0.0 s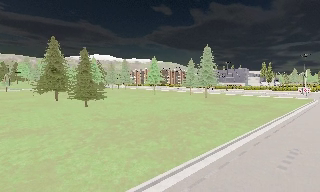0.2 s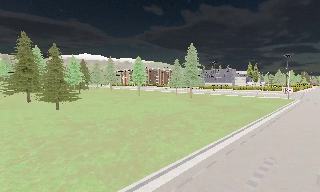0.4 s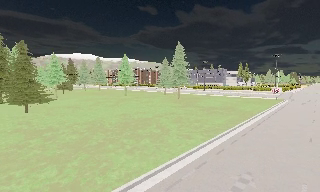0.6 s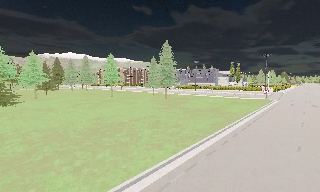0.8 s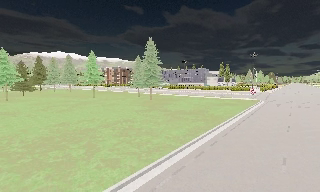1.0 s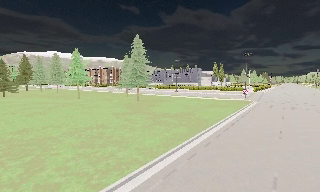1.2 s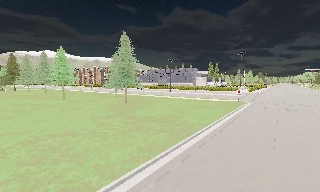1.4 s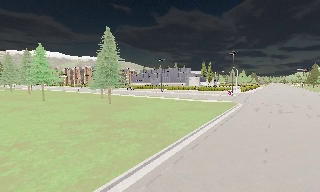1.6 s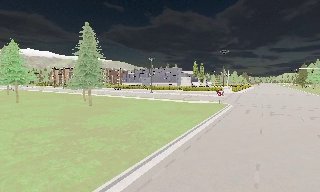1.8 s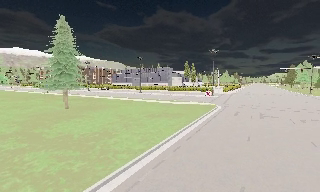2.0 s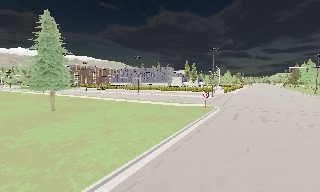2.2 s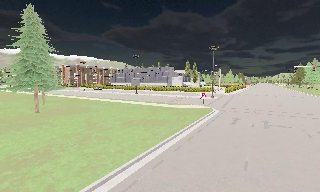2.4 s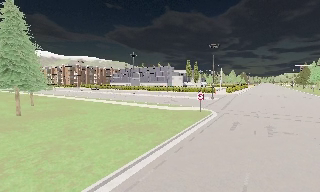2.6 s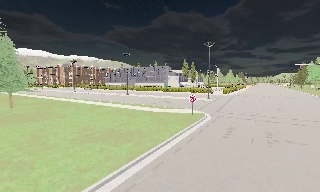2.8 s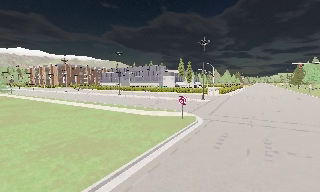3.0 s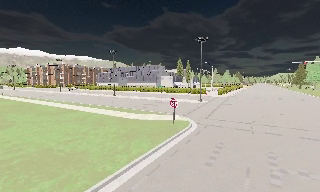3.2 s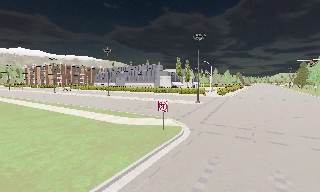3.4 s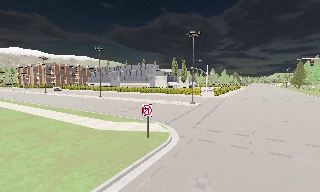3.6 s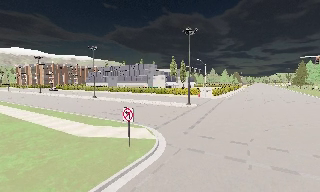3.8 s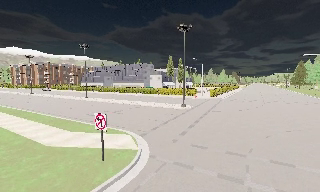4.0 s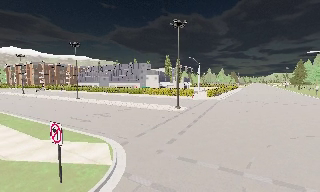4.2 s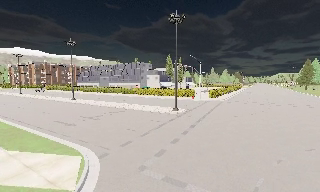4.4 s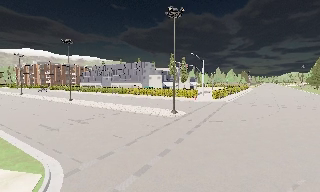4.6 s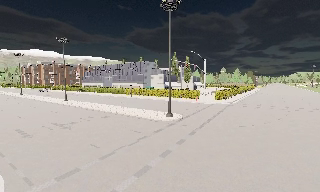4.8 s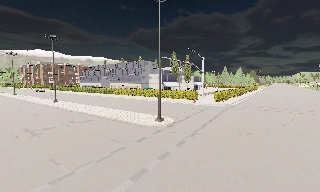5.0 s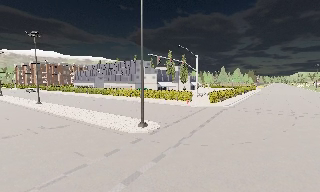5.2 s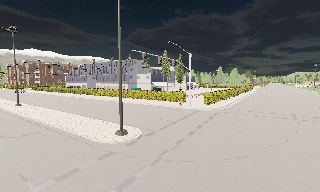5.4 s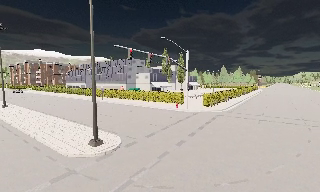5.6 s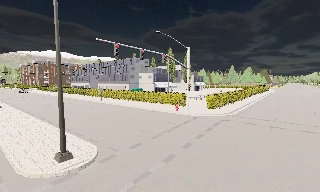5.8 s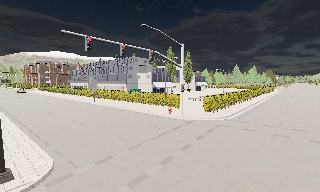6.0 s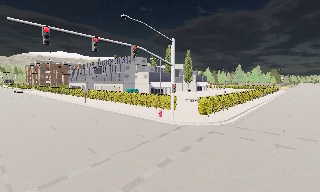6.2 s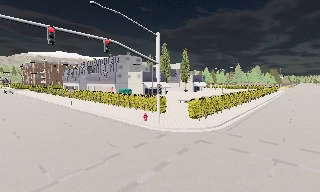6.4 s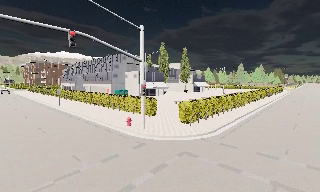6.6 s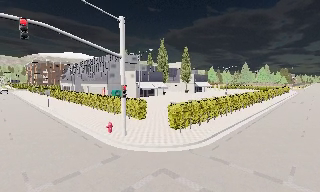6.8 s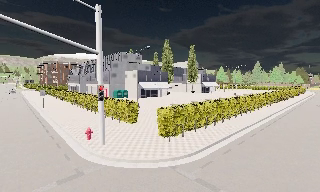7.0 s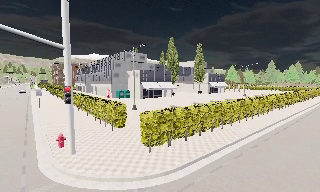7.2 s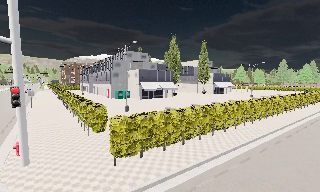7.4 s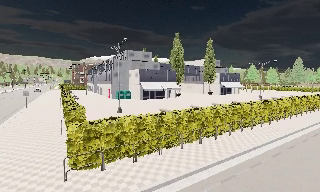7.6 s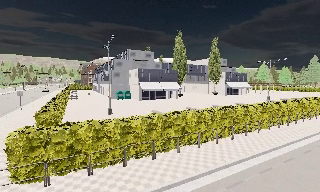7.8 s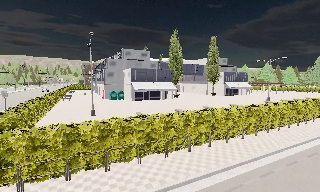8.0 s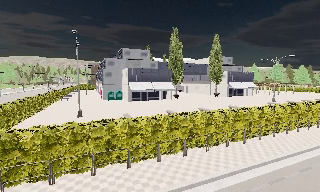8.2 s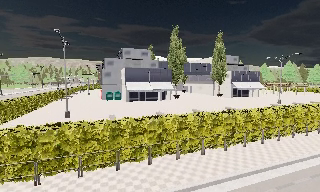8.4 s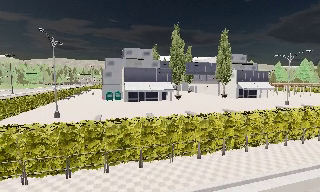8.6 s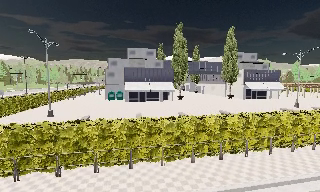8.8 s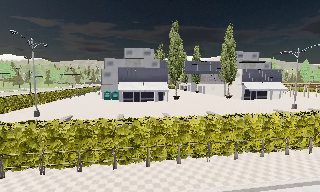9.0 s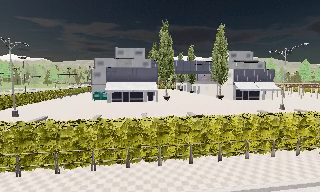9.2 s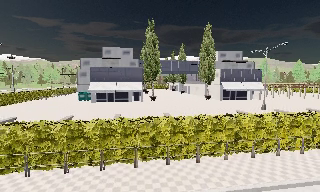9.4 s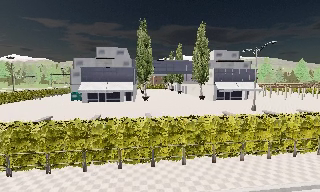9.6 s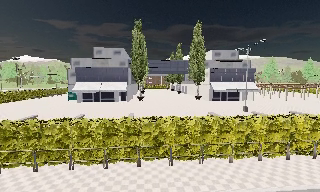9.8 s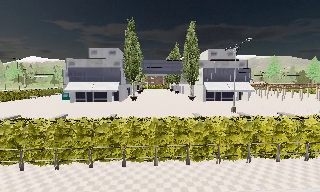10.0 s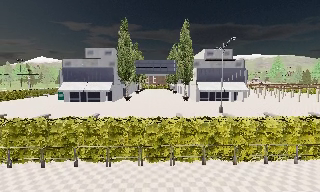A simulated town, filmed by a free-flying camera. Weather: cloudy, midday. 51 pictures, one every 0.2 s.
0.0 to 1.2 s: The camera swings to its right by about 15 degrees, and the scene slides to the left. It travels forward and to its right, about 14 m, so what stands in front looms larger.
1.2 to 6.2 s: The camera travels forward and to its right, about 55 m, so what stands in front looms larger.
6.2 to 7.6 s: The camera pans to its left, which is counterclockwise from overhead, by about 20 degrees. It travels to its right and forward, about 16 m, so close, fixed things drift to the left.
7.6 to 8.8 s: The camera pans to its left, which is counterclockwise from overhead, by about 20 degrees. It travels to its right, about 14 m, so close, fixed things drift to the left.
8.8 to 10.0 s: The camera travels to its right, about 14 m, so close, fixed things drift to the left.
The film runs forward here.
